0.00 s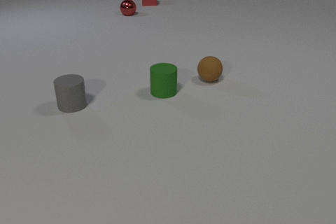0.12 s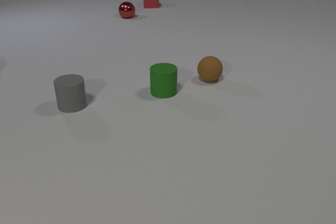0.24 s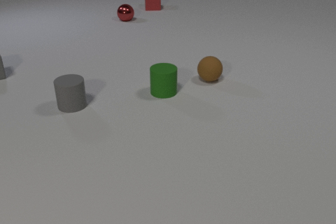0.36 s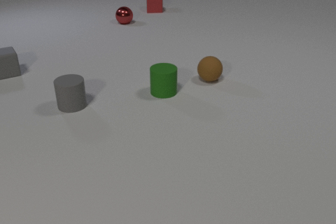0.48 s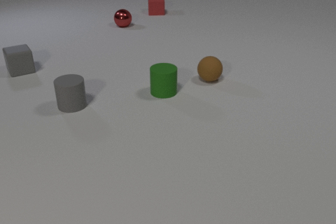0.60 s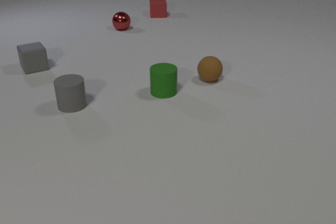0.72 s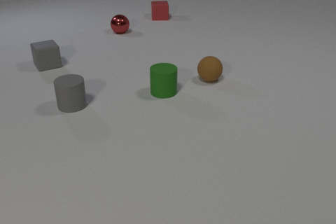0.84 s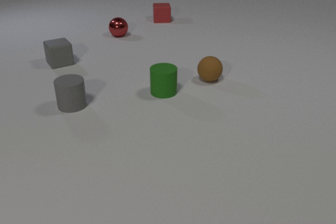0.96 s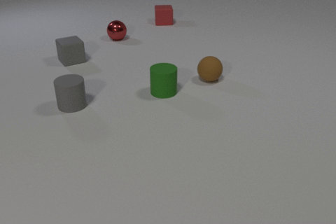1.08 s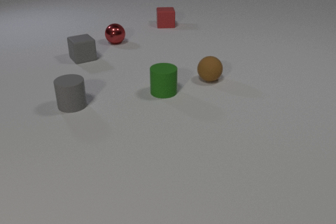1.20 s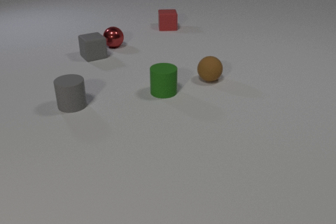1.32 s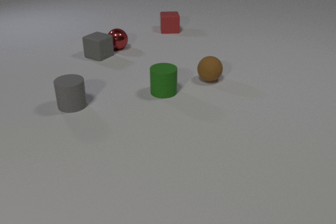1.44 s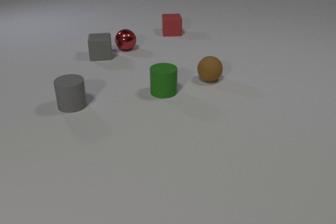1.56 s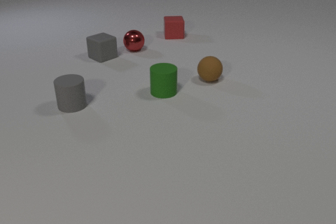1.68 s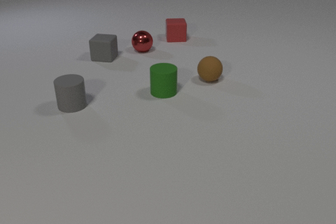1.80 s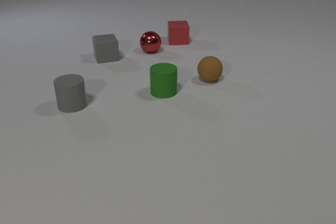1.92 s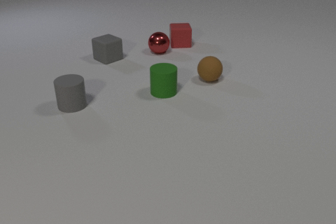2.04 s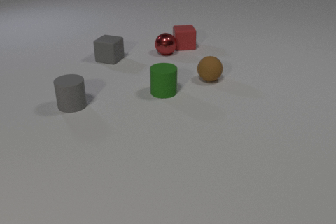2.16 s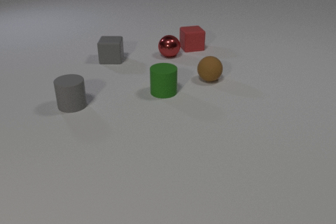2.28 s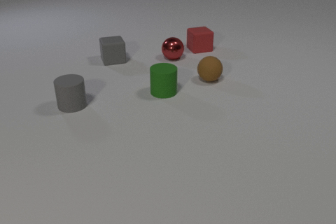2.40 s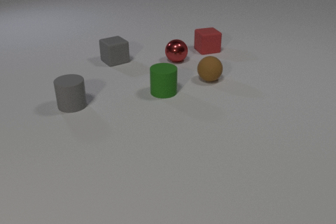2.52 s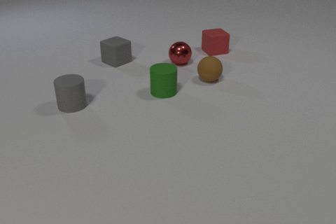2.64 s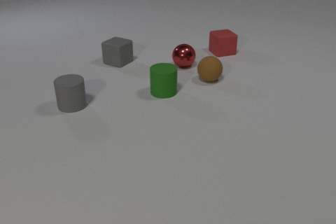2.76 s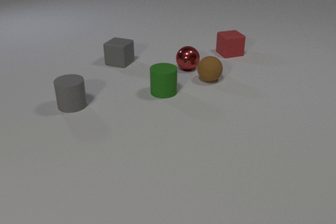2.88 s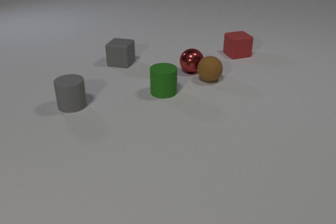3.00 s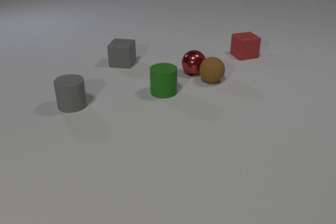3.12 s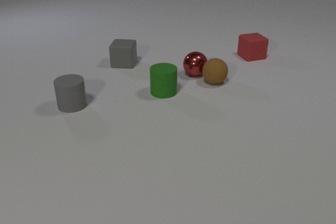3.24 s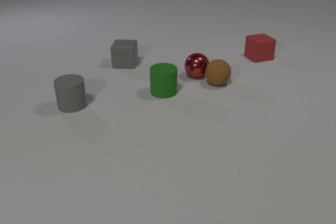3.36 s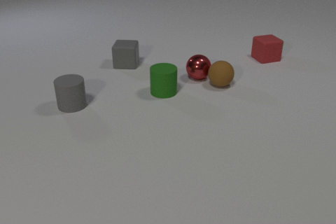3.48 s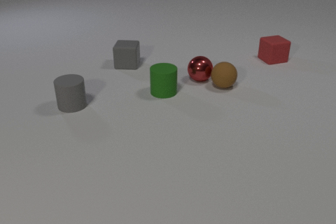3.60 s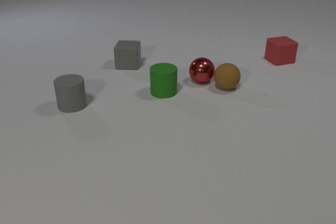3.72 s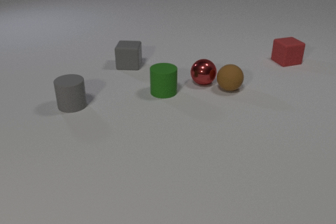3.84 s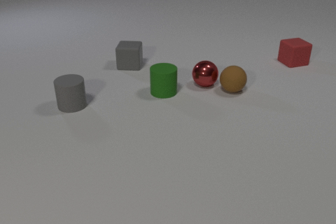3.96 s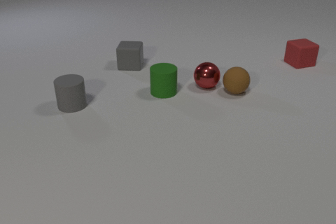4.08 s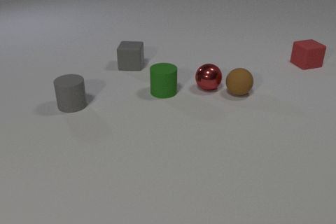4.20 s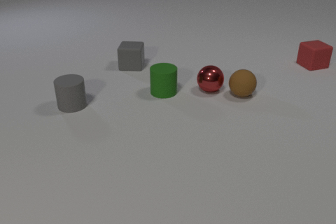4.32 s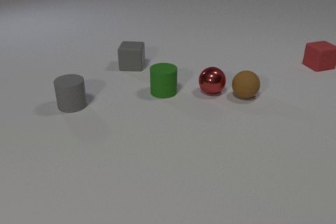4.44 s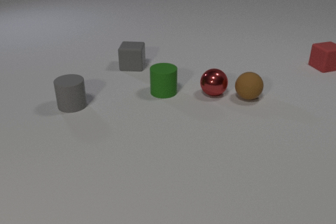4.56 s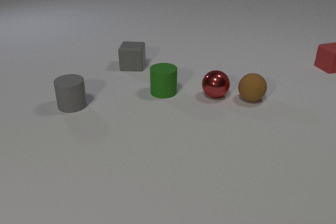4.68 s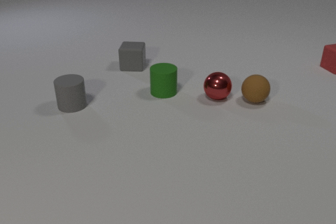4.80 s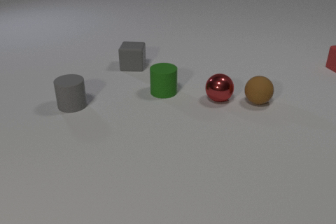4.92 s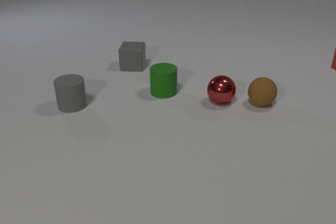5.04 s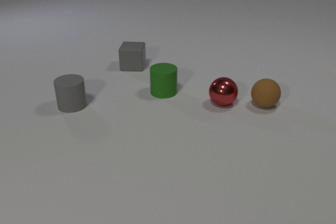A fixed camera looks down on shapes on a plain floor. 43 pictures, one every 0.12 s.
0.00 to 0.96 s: The gray rubber cube comes in at the left edge, slides to the right. The red metal sphere rolls toward the camera. The red rubber cube slides toward the camera.
0.96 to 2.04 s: The gray rubber cube slides to the right. The red metal sphere rolls to the right and toward the camera. The red rubber cube slides toward the camera. The gray rubber cube and the red metal sphere collide. The red metal sphere and the red rubber cube collide.
2.04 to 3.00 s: The gray rubber cube slides to the right and toward the camera. The red metal sphere rolls toward the camera and to the right. The red rubber cube slides to the right. The red metal sphere and the brown rubber sphere collide.
3.00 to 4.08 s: The gray rubber cube slides to the right and toward the camera. The red metal sphere rolls toward the camera and to the right. The red rubber cube slides to the right. The brown rubber sphere rolls to the right and toward the camera.
4.08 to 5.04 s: The red metal sphere rolls toward the camera and to the right. The red rubber cube slides to the right, leaves at the right edge. The brown rubber sphere rolls to the right and toward the camera.
How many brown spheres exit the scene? 0.
How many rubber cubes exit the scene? 1.
How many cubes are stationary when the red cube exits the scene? 1.
